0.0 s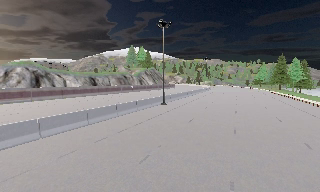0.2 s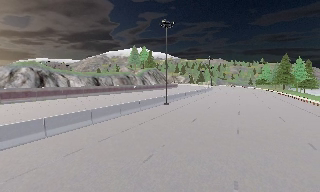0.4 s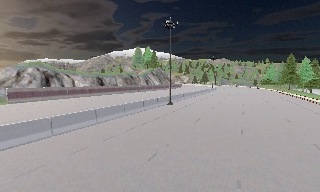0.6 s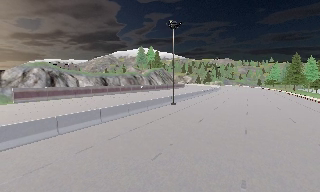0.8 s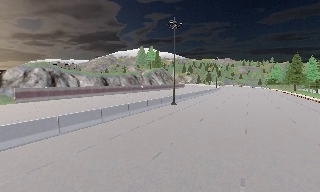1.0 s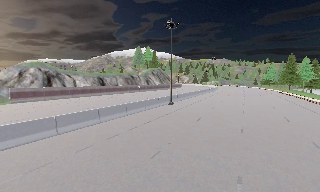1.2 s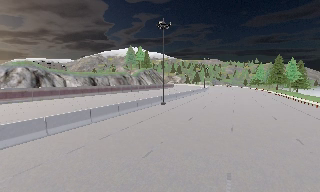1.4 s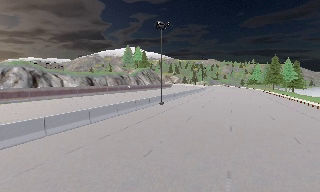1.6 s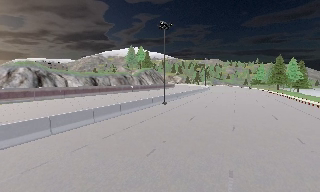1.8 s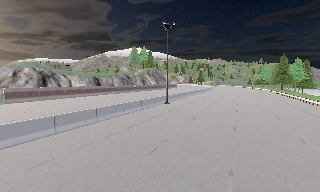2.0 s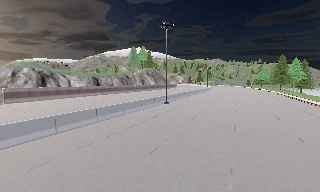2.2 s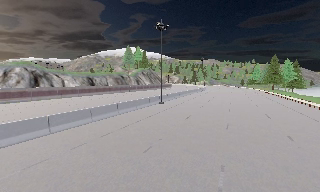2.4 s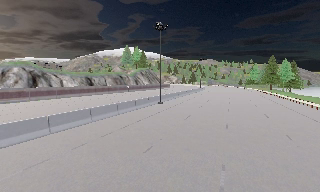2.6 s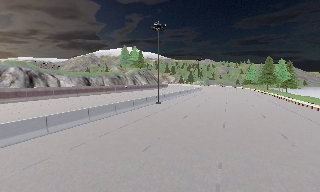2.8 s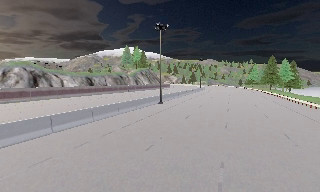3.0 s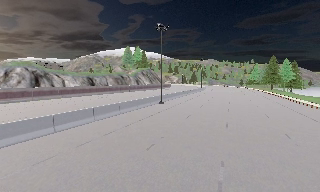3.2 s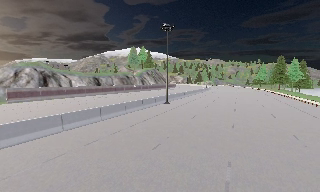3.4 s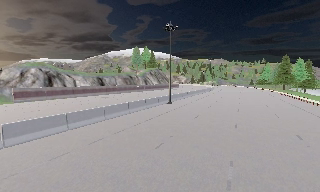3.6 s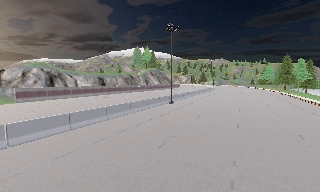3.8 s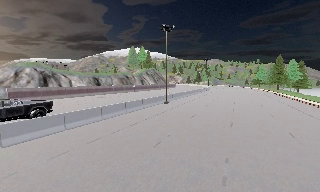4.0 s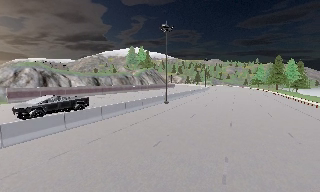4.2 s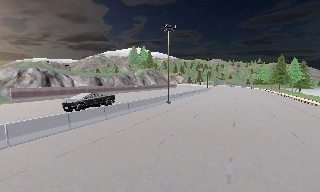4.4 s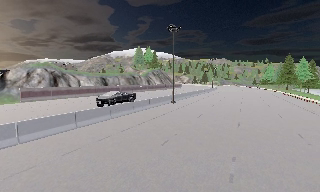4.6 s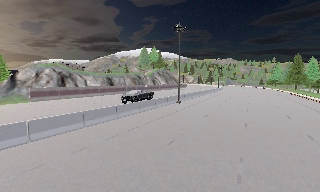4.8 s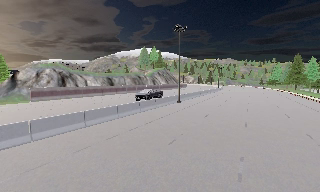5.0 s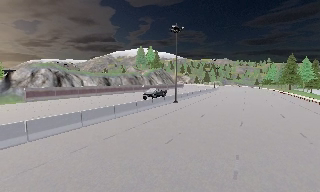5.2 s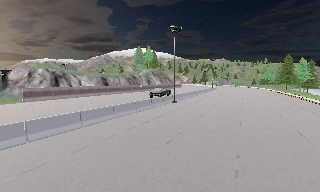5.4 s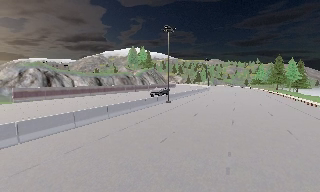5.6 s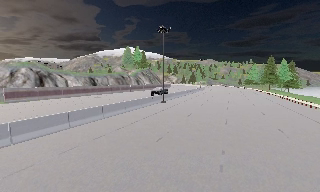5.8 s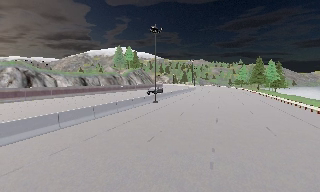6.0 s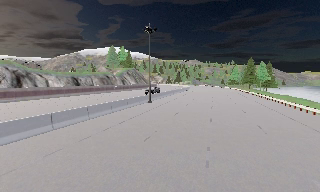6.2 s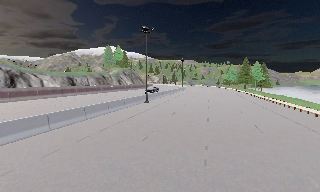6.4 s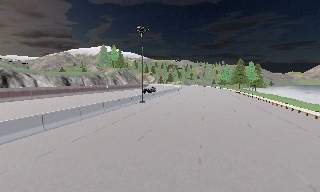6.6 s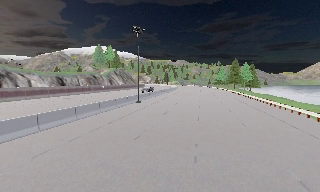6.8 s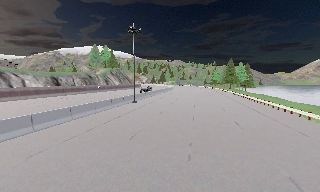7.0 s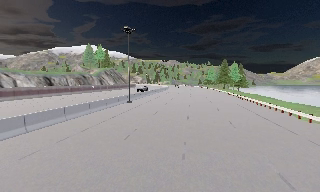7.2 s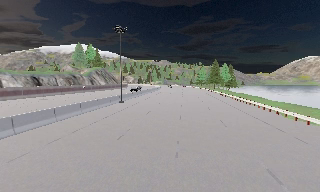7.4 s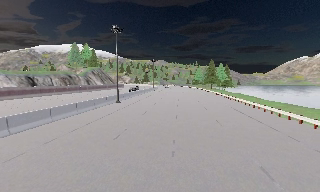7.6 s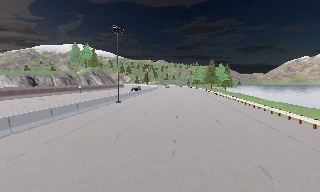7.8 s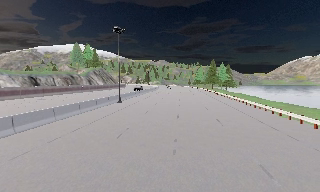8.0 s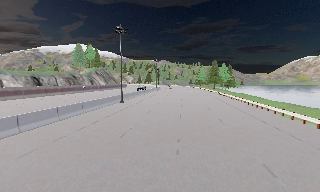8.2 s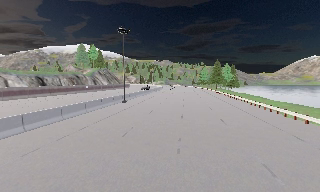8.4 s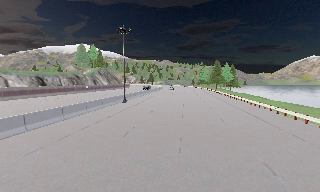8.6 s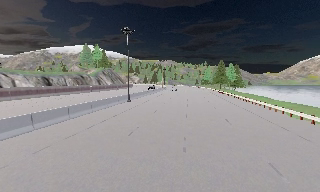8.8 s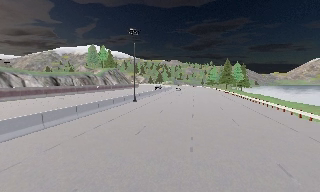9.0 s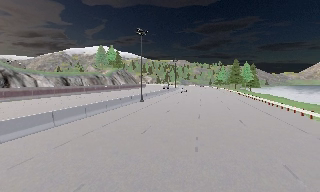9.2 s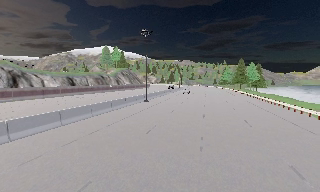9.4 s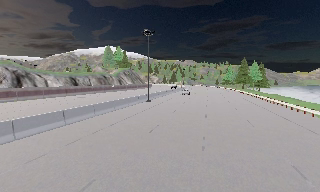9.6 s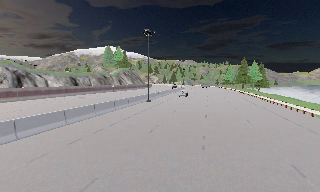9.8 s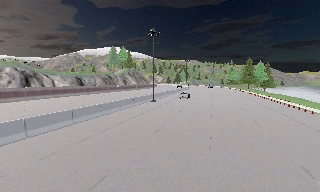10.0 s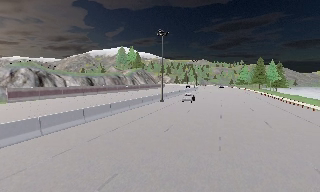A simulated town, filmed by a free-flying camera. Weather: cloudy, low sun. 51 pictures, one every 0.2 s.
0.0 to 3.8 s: The camera travels backward, about 1.5 m, so what stands in front gets smaller.
3.8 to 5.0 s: The camera shifts only a little, or ends up much as it began.
5.0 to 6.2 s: The camera swings to its right by about 10 degrees, and the scene slides to the left.
6.2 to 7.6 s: The camera travels backward, about 0.5 m, so what stands in front gets smaller.
7.6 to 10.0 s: The camera swings to its left by about 15 degrees, and the scene slides to the right. It travels backward and to its left, about 1 m, so what stands in front gets smaller.
The film runs backward here.
